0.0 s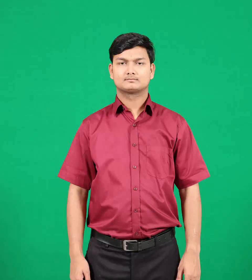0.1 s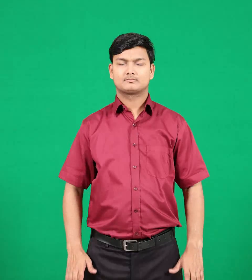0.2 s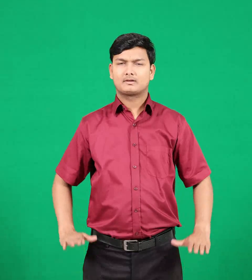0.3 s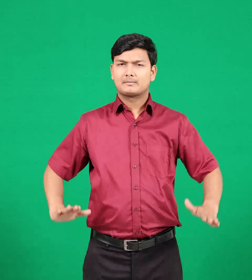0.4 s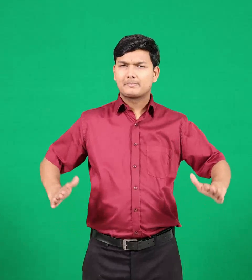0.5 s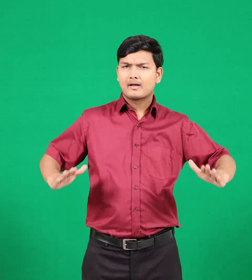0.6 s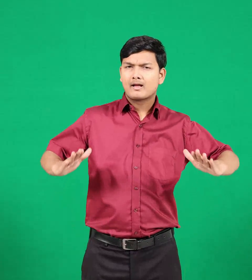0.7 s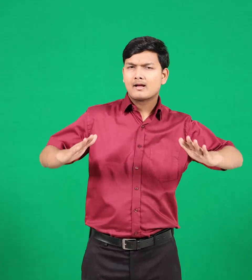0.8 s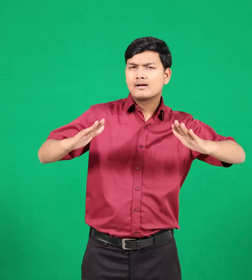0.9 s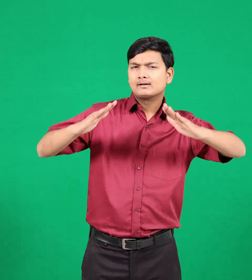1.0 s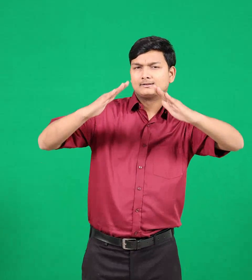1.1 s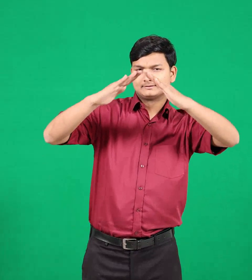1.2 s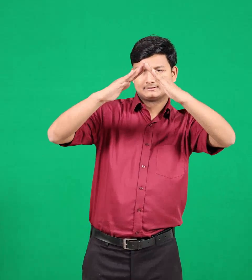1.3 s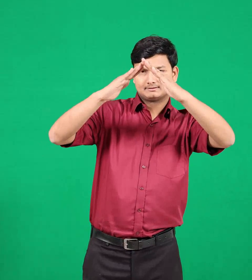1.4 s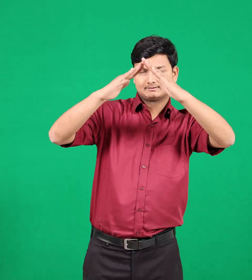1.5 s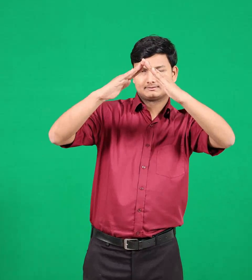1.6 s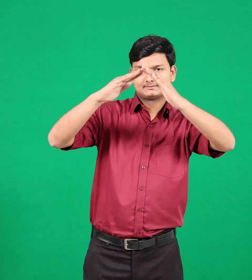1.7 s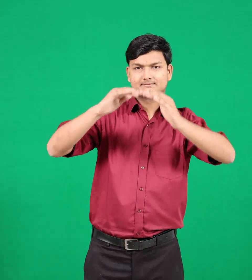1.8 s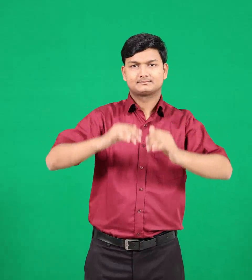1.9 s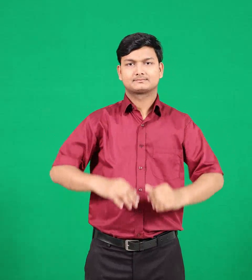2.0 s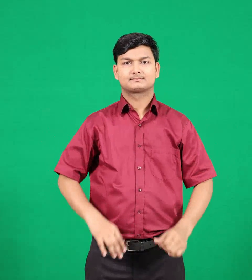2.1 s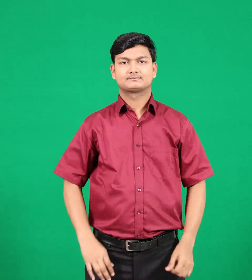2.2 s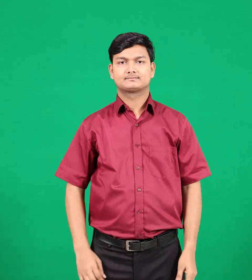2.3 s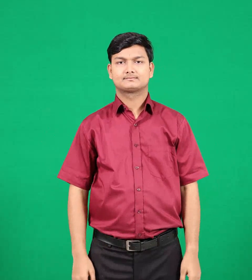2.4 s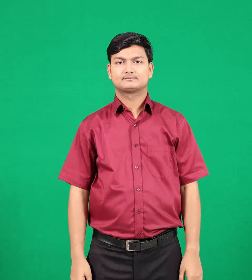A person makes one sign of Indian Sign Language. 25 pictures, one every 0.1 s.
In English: mountain
